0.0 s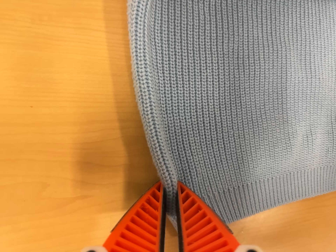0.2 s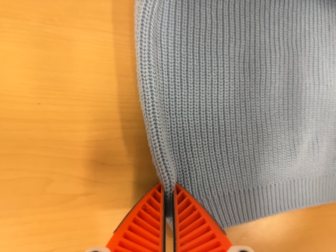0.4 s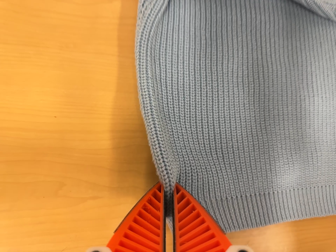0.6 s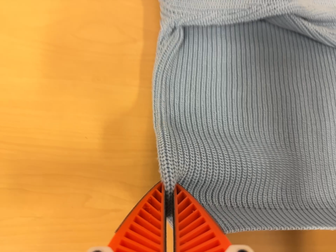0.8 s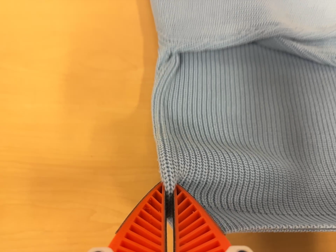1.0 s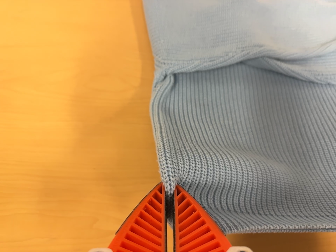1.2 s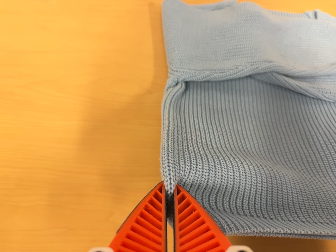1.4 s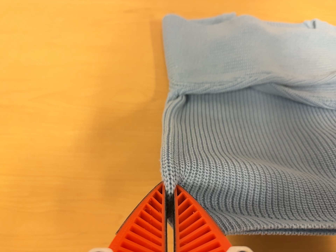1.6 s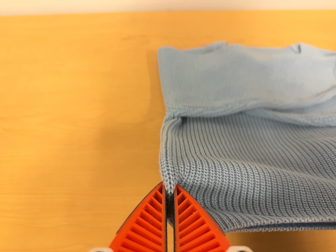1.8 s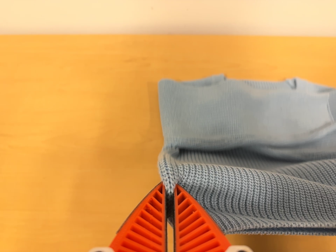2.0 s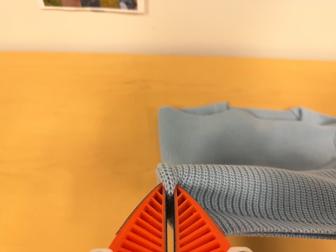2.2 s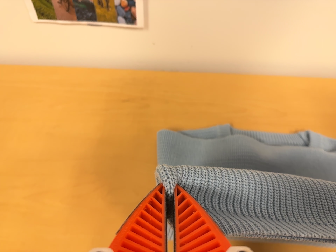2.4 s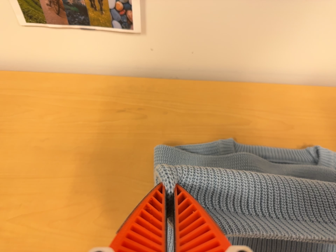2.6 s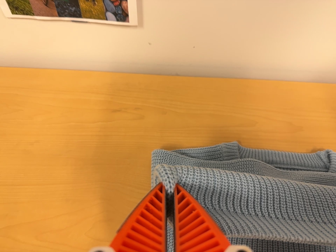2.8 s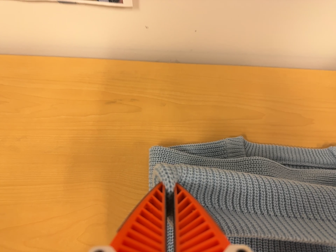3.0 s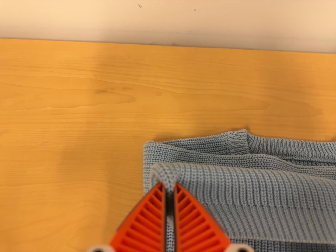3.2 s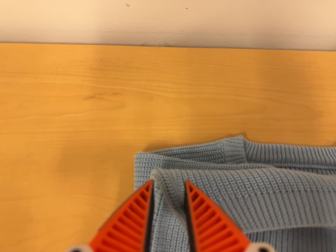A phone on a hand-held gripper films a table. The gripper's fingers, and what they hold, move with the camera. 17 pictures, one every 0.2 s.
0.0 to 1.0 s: The camera pans to its left by about 15 degrees. It travels backward, to its right and toward the bottom of its view, about 12 cm, so what stands in front gets smaller. Its aim tips toward the top of its view by about 25 degrees, and the scene shifts downward.
1.0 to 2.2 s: The camera travels toward the top of its view, about 10 cm, so close, fixed things drift downward. Its aim tips toward the top of its view by about 10 degrees, and the scene shifts downward.
2.2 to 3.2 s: The camera travels forward and toward the top of its view, about 18 cm, so what stands in front looms larger. Its aim tips toward the bottom of its view by about 10 degrees.
The film runs forward here.
